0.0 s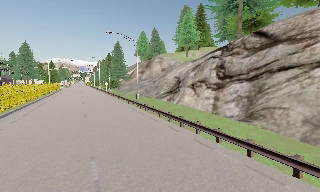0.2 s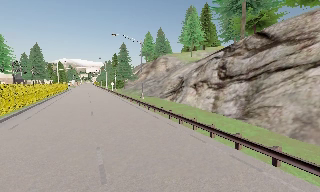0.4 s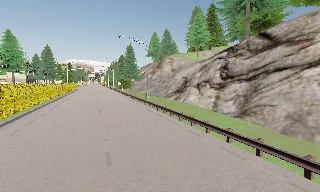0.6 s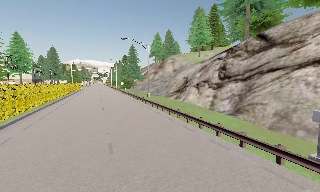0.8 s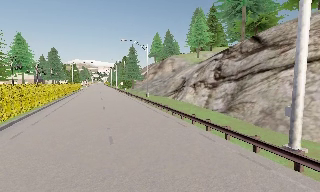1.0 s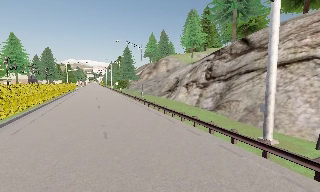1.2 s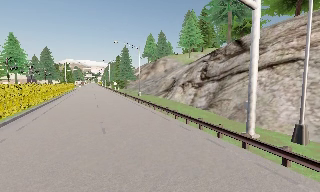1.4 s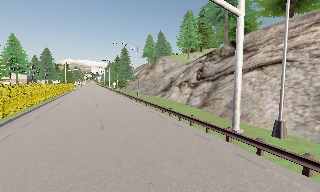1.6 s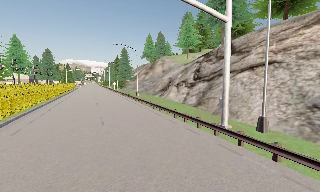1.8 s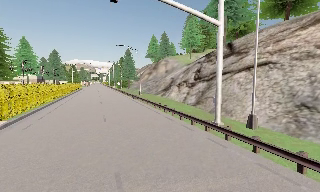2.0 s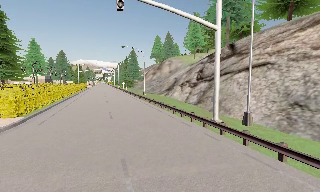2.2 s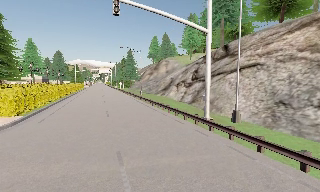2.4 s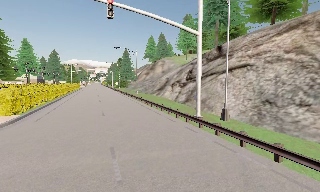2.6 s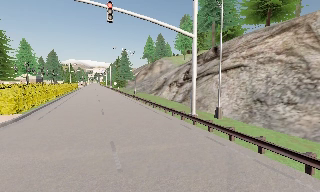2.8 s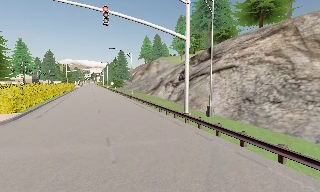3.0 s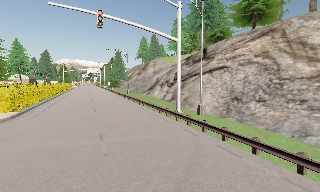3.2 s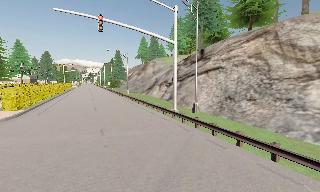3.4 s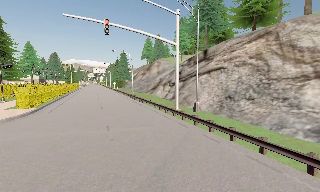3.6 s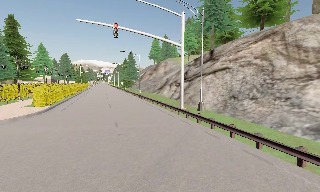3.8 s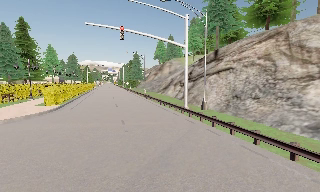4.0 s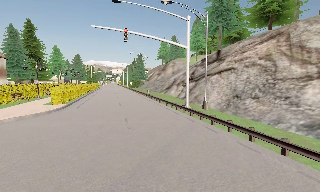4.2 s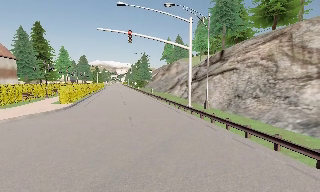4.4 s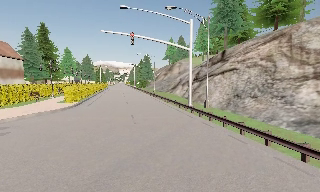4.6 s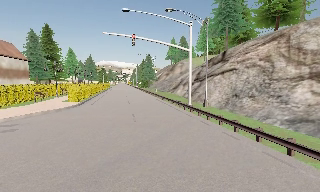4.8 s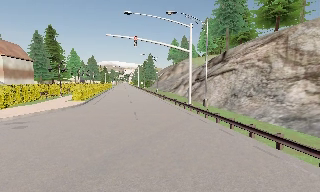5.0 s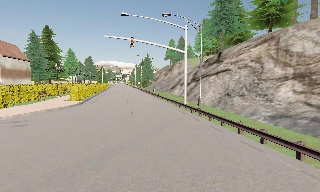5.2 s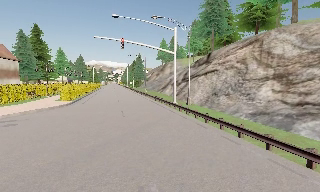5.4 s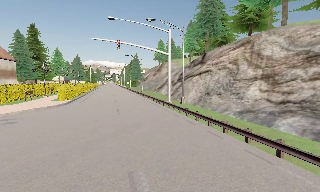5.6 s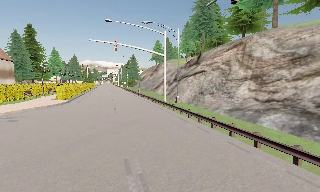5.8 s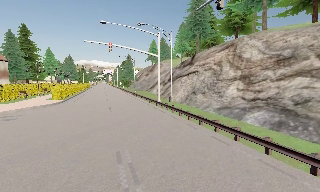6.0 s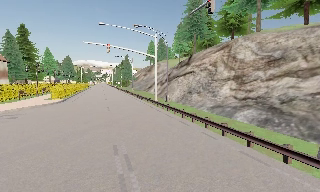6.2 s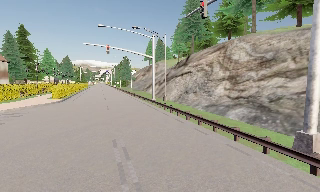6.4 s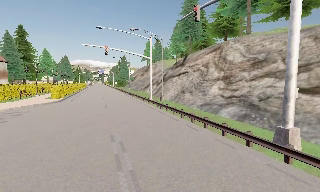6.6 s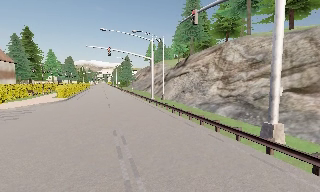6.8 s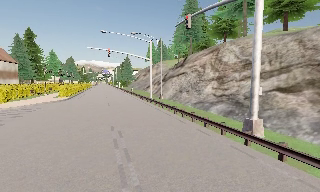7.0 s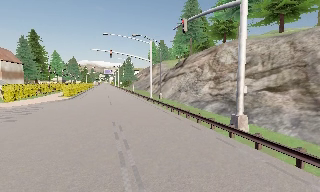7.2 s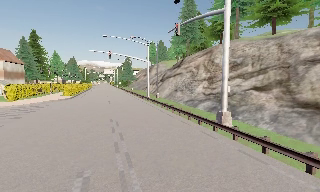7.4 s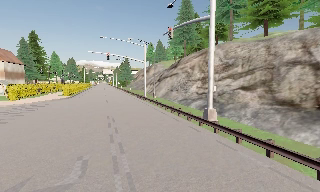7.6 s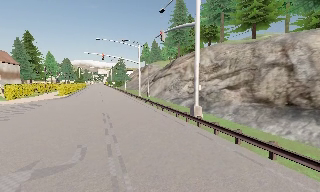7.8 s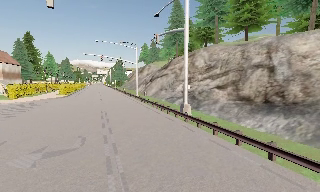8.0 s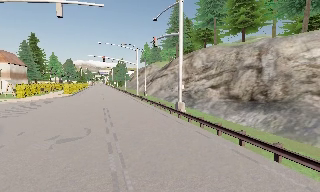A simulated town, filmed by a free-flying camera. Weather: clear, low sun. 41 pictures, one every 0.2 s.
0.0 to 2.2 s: The camera travels backward, about 7 m, so what stands in front gets smaller.
2.2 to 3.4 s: The camera travels backward and to its right, about 3 m, so what stands in front gets smaller.
3.4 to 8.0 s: The camera travels backward, about 15 m, so what stands in front gets smaller. It gains speed.
The film runs backward here.
